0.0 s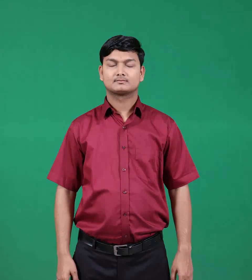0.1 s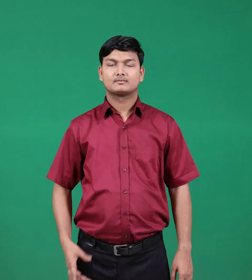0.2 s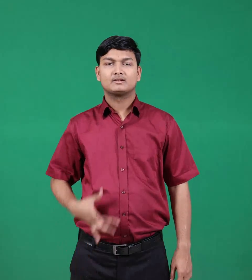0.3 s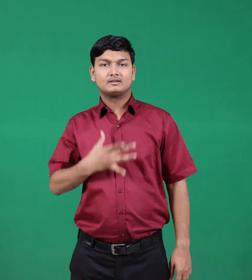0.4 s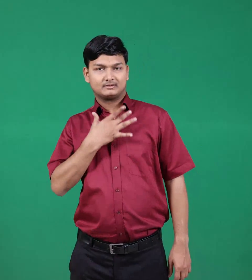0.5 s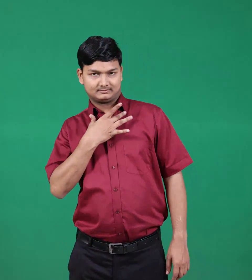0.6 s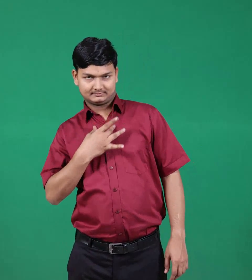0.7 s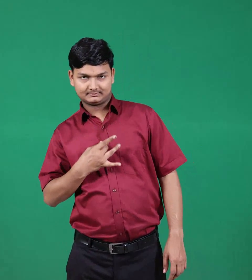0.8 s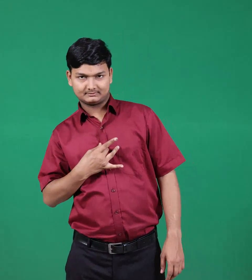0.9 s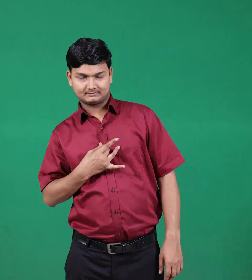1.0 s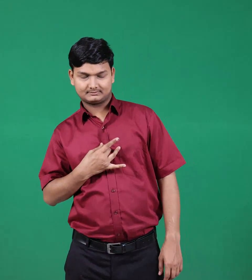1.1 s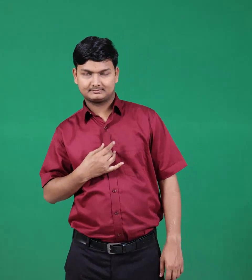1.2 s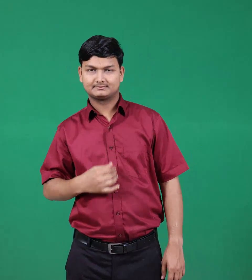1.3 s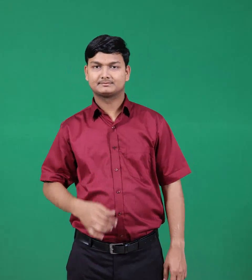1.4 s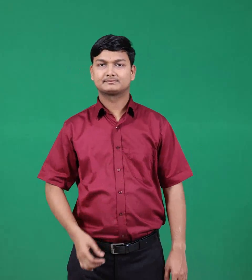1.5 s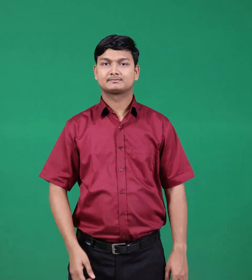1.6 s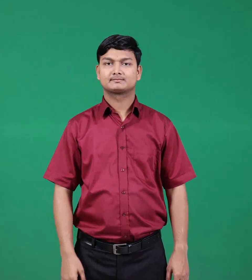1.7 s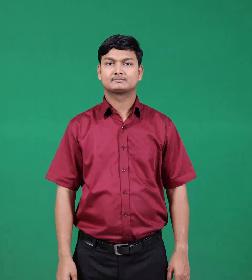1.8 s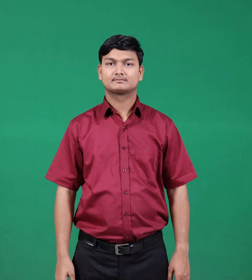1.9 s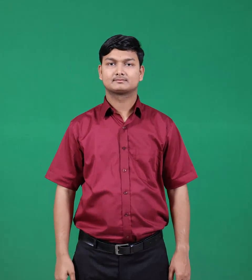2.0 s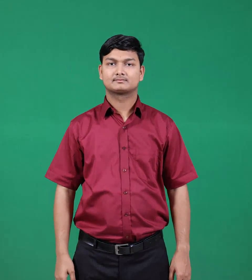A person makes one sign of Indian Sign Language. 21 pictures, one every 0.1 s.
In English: necklace
